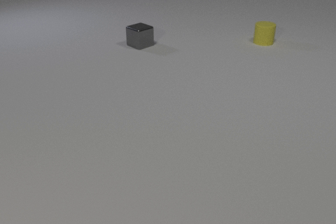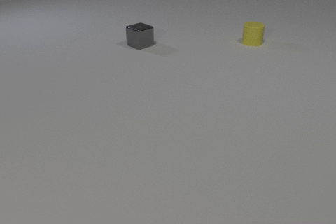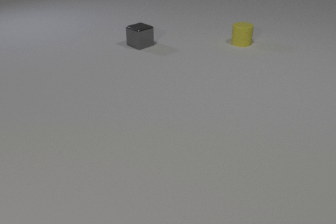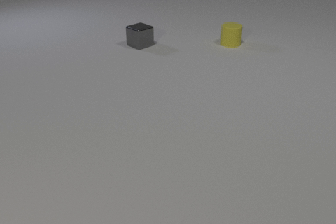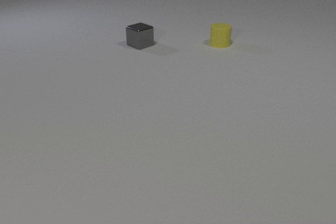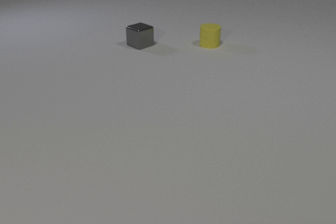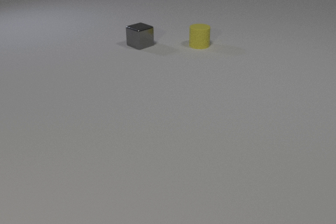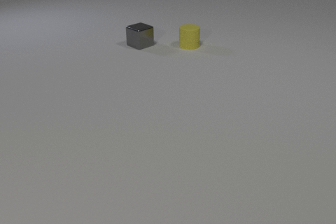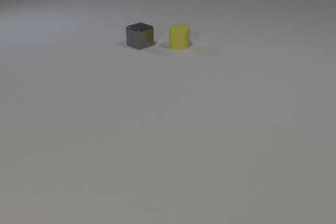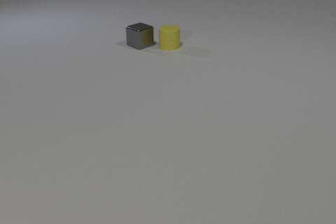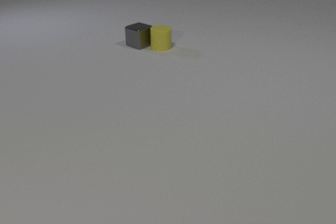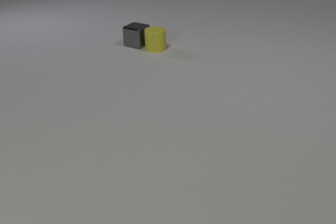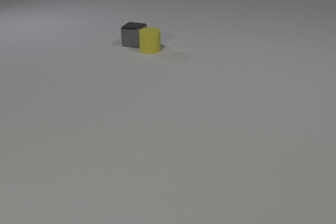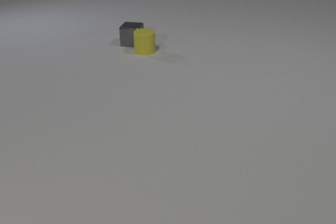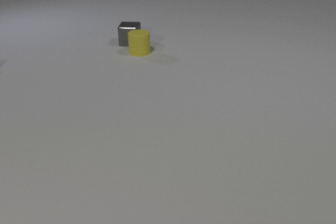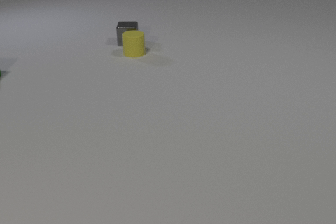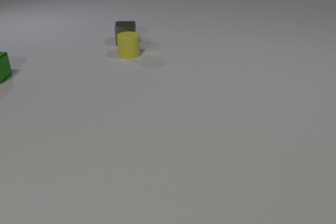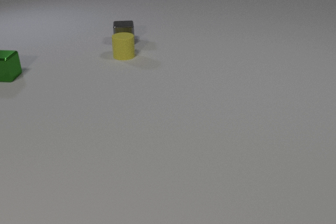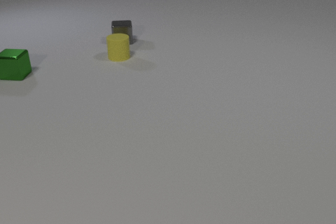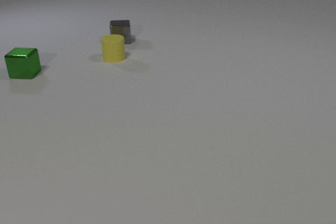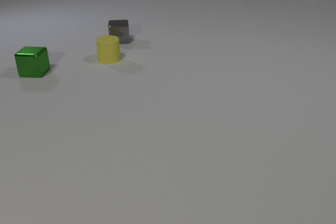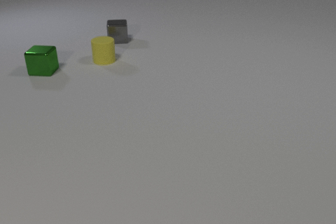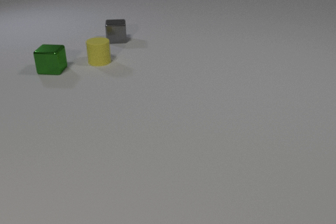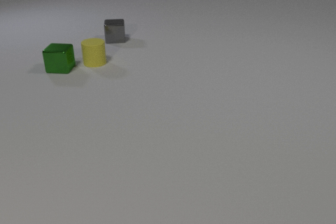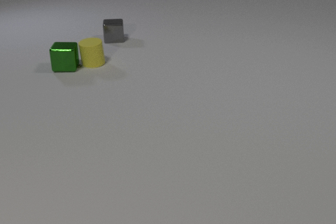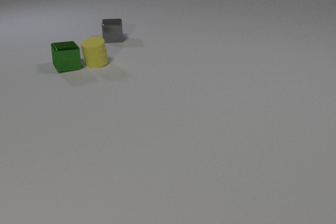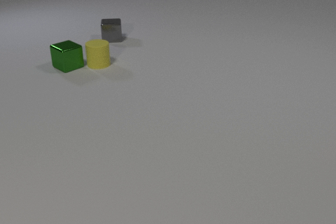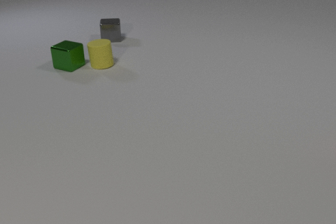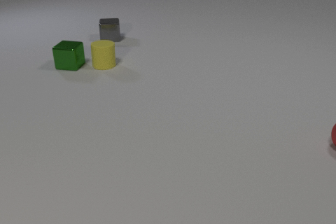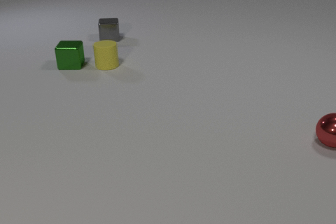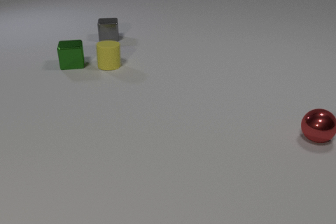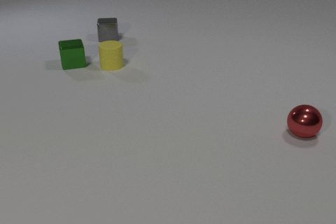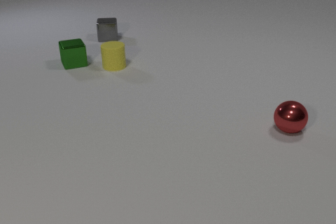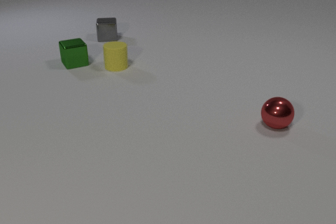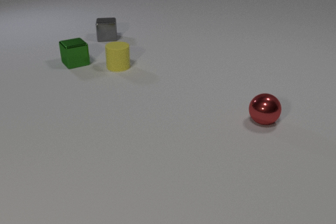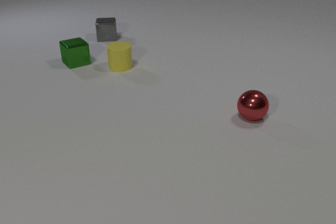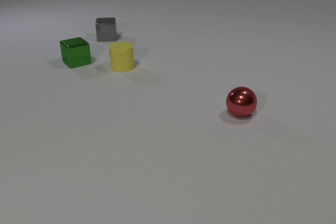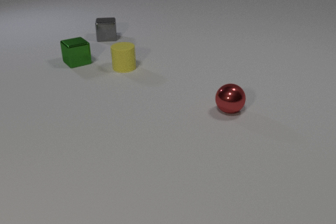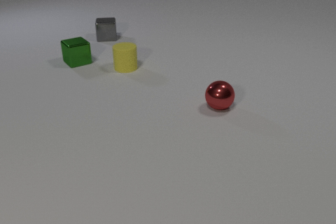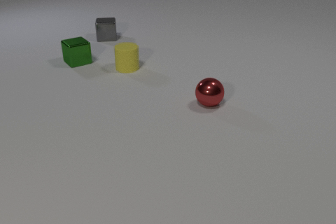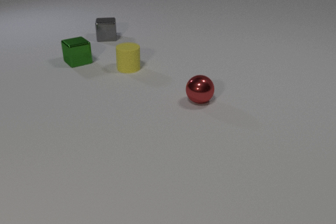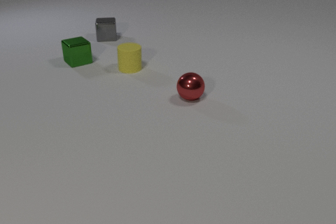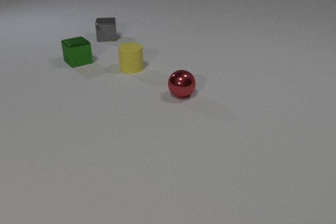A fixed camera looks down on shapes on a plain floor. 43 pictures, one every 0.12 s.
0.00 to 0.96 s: The yellow rubber cylinder slides to the left.
0.96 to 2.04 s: The yellow rubber cylinder slides to the left and toward the camera. The gray metal cube slides to the left and away from the camera, spins counterclockwise seen from above by about 45 degrees, its near face sliding to the right. The green metal cube comes in at the left edge, slides to the right. The yellow rubber cylinder and the gray metal cube collide.
2.04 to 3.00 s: The yellow rubber cylinder slides to the left and toward the camera. The gray metal cube slides to the left and away from the camera. The green metal cube slides to the right, spins counterclockwise seen from above by about 30 degrees, its near face sliding to the right. The yellow rubber cylinder and the green metal cube collide.
3.00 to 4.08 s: The yellow rubber cylinder slides to the right and toward the camera. The gray metal cube slides to the left and away from the camera. The green metal cube slides away from the camera and to the right, spins counterclockwise seen from above by about 90 degrees, its near face sliding to the right. The red metal sphere comes in at the right edge, rolls to the left.
4.08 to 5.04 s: The yellow rubber cylinder slides to the right and toward the camera. The red metal sphere rolls to the left and away from the camera.
Are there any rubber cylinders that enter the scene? no.
How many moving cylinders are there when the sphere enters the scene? 1.
How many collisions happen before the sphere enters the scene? 2.
